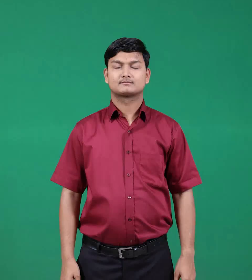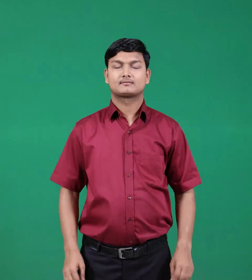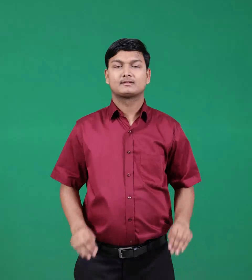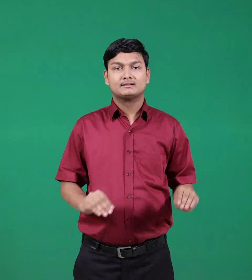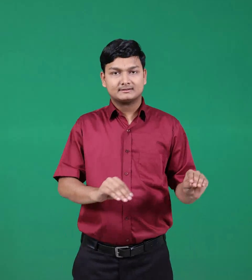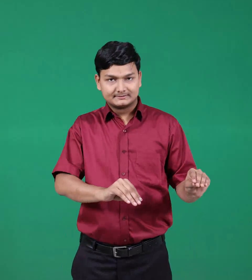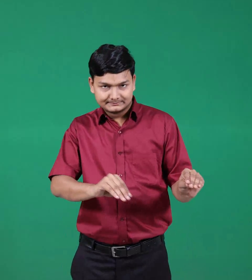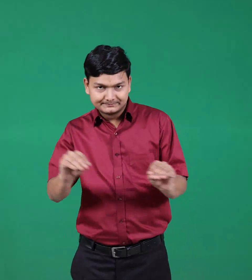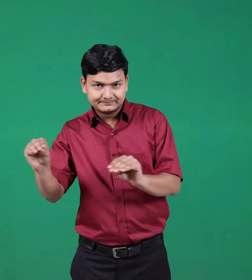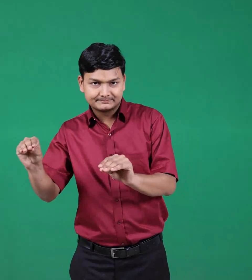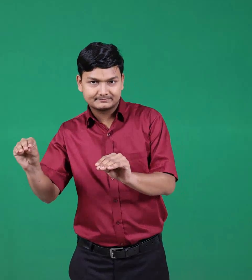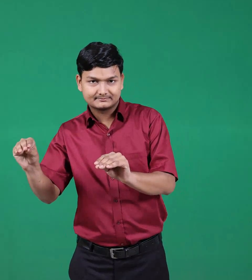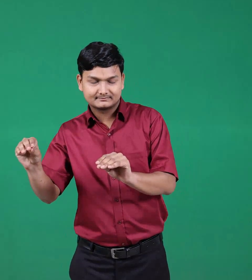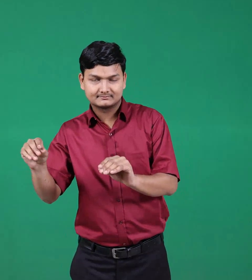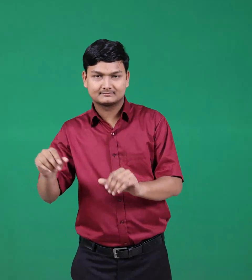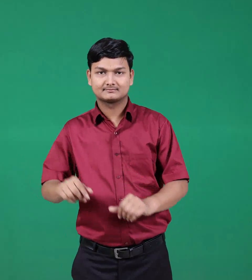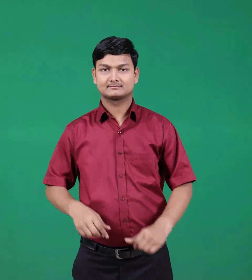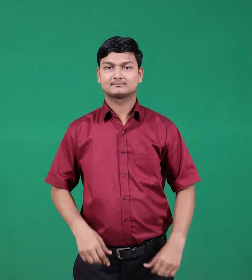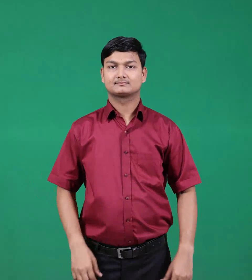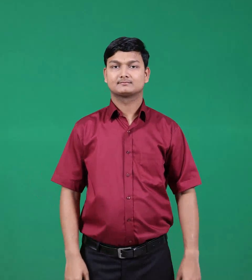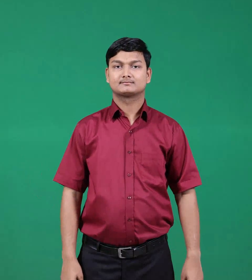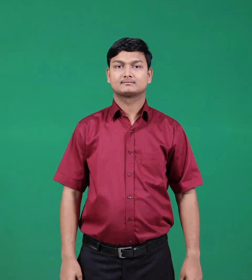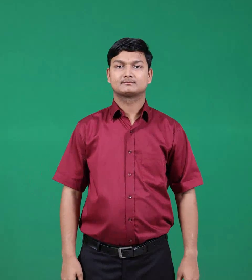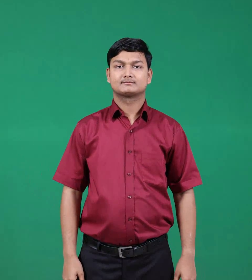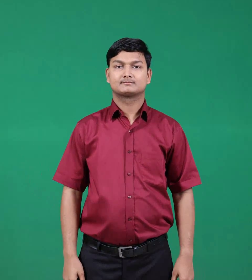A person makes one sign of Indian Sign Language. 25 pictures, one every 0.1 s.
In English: move
